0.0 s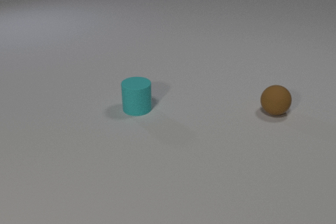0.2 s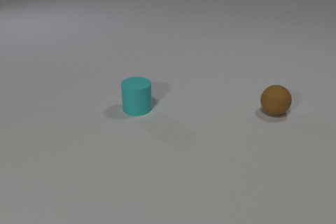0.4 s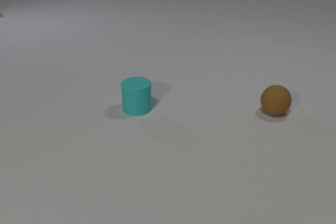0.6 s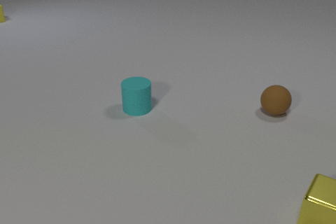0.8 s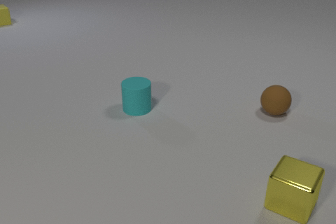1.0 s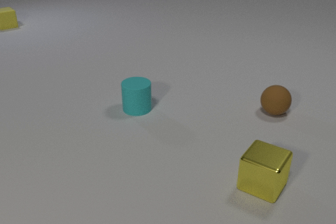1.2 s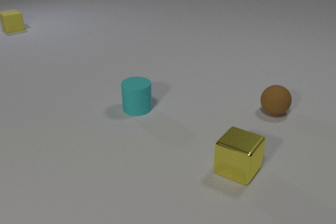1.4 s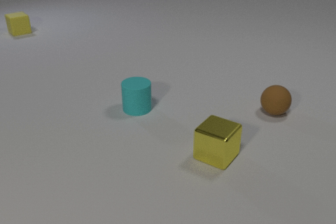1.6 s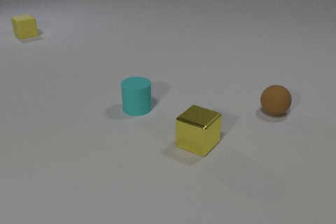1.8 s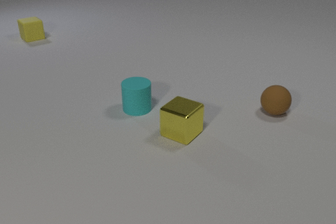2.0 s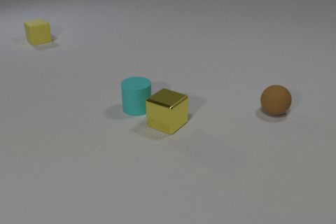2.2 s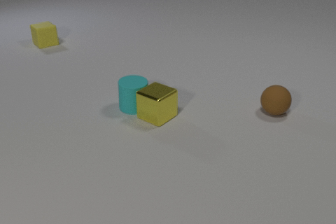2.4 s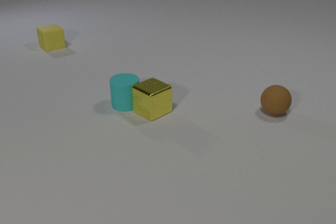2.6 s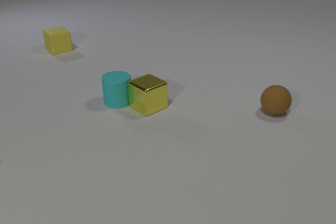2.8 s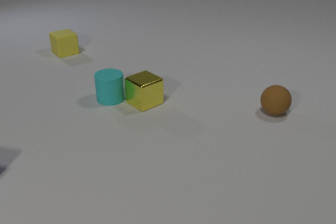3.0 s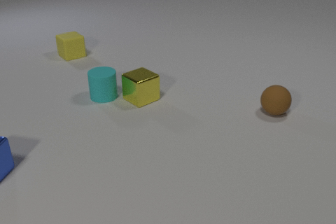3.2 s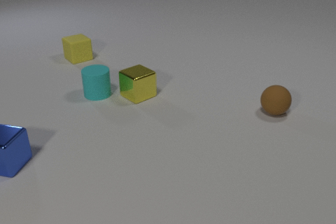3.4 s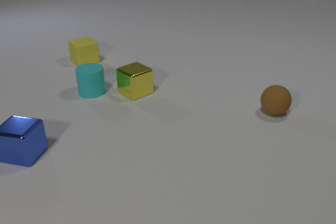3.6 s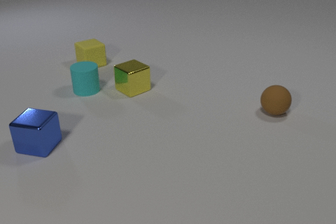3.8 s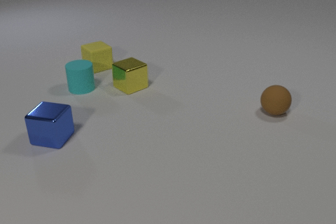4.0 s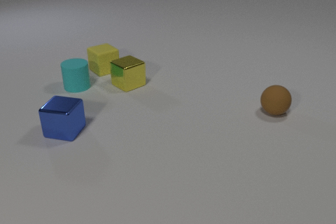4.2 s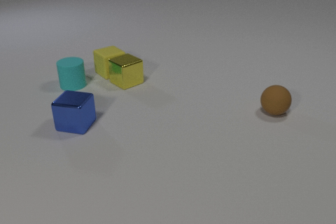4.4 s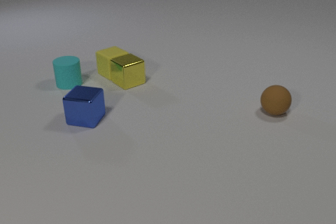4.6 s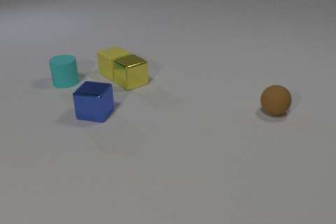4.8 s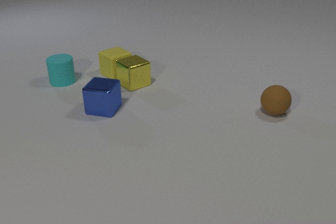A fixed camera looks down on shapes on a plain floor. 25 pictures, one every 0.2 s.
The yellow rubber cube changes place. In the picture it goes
toward the camera.
0.0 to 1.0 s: The yellow metal cube comes in at the right edge, slides to the left and away from the camera. The yellow rubber cube comes in at the left edge, slides toward the camera and to the right.
1.0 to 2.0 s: The yellow metal cube slides to the left and away from the camera. The yellow rubber cube slides toward the camera and to the right.
2.0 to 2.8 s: The yellow metal cube slides away from the camera and to the left. The cyan rubber cylinder slides to the left and away from the camera. The yellow rubber cube slides toward the camera and to the right. The yellow metal cube and the cyan rubber cylinder collide.
2.8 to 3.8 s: The yellow metal cube slides away from the camera. The cyan rubber cylinder slides away from the camera and to the left. The yellow rubber cube slides toward the camera and to the right. The blue metal cube comes in at the left edge, slides to the right and away from the camera.
3.8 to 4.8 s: The yellow metal cube slides away from the camera. The cyan rubber cylinder slides away from the camera and to the left. The yellow rubber cube slides toward the camera and to the right. The blue metal cube slides to the right and away from the camera. The yellow metal cube and the yellow rubber cube collide.
How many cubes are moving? 3.
What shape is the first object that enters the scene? cube.
How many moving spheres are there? 0.
